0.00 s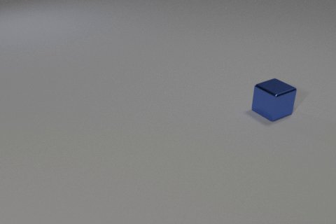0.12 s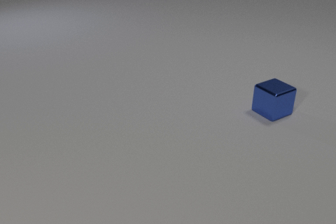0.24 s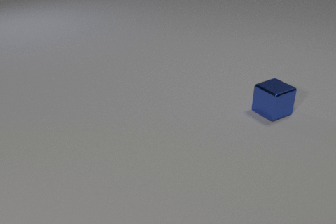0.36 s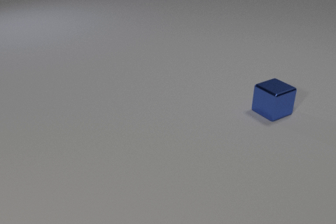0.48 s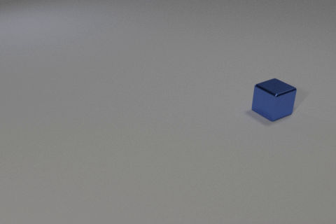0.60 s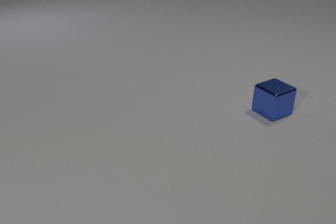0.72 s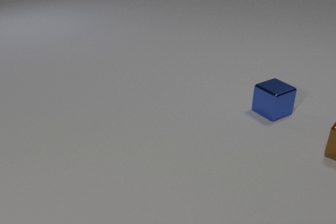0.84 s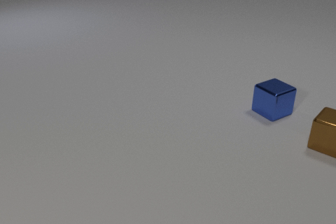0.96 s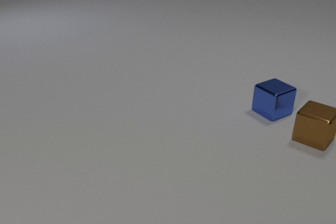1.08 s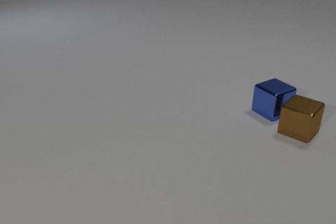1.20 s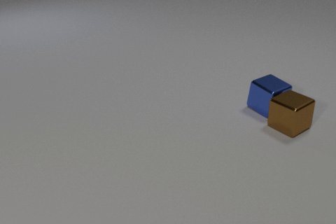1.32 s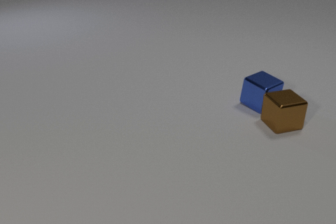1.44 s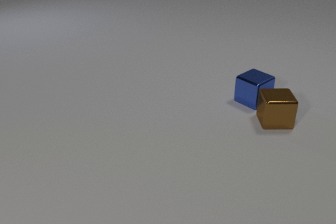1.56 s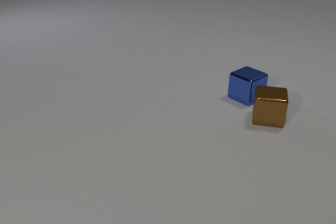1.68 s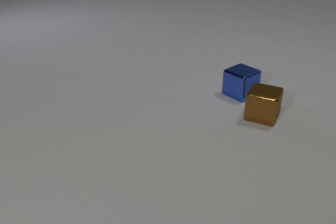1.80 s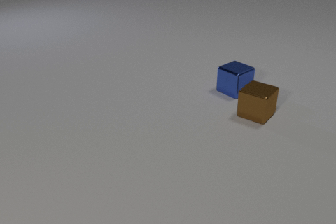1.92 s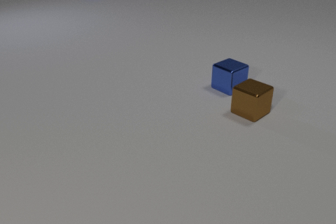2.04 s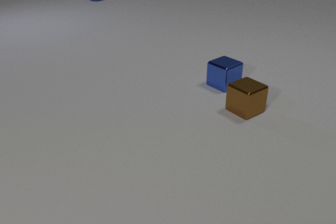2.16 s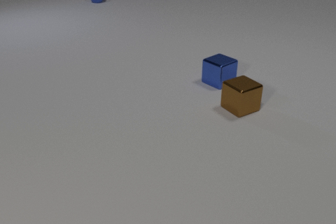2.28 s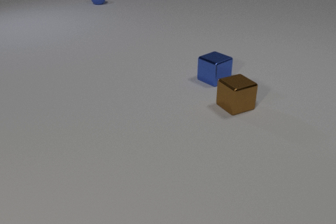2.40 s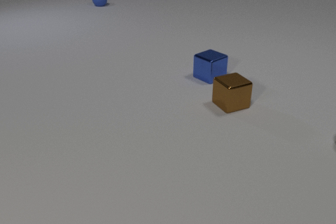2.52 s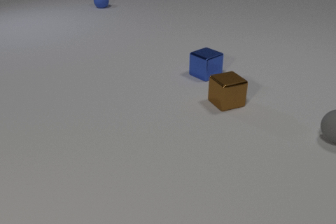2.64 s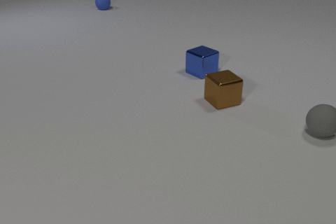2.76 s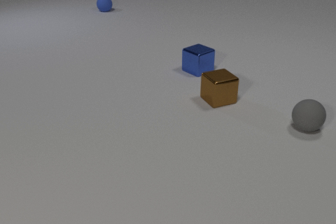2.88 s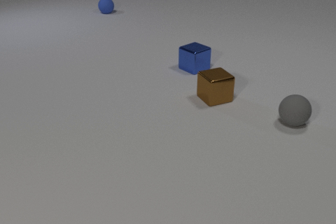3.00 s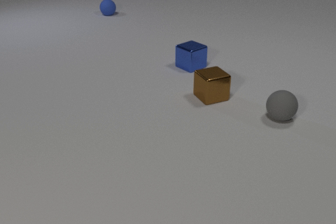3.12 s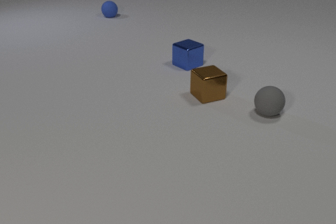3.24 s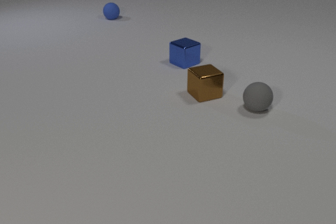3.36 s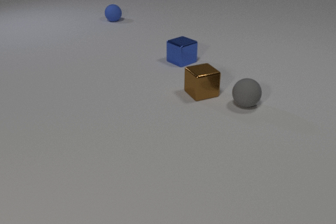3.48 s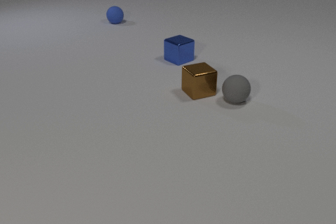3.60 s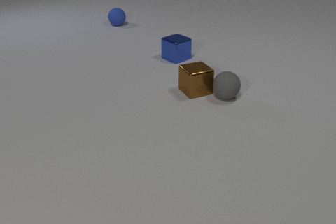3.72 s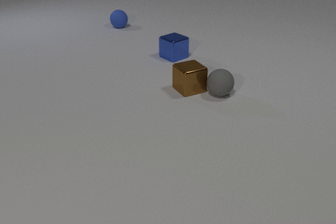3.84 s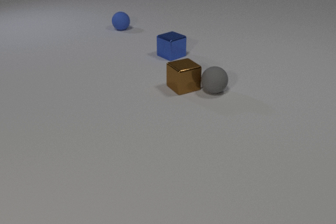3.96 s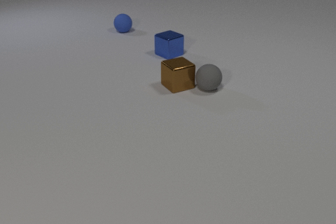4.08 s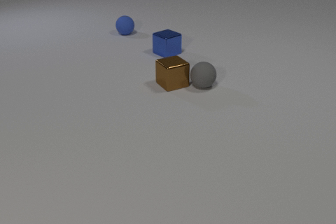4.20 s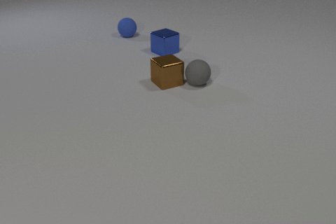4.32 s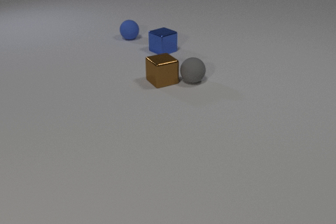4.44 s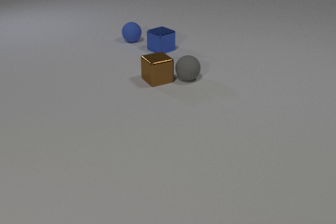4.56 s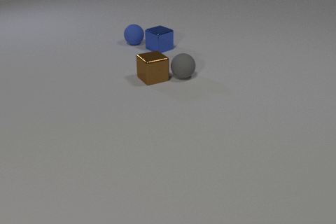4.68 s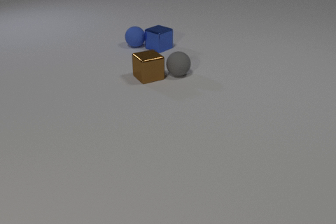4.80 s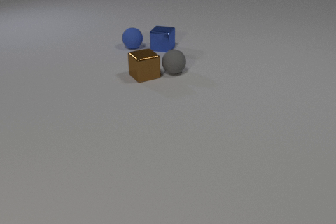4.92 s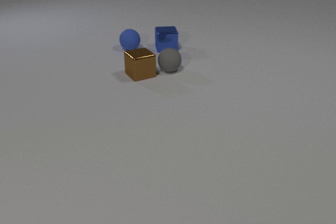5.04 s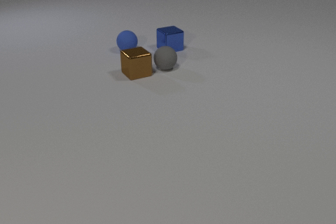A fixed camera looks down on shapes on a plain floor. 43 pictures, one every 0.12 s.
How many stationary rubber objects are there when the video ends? 0.
Are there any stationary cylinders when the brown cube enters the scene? no.
How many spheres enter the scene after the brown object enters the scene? 2.
0.00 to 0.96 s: The brown metal cube comes in at the right edge, slides to the left and away from the camera.
0.96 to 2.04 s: The brown metal cube slides to the left and away from the camera, spins so that its near face slides to the left, clockwise seen from above. The blue metal cube slides away from the camera and to the left. The blue rubber sphere comes in at the top edge, rolls toward the camera. The brown metal cube and the blue metal cube collide.
2.04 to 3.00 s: The brown metal cube slides to the left and away from the camera. The blue metal cube slides away from the camera and to the left. The blue rubber sphere rolls toward the camera. The gray rubber sphere comes in at the right edge, rolls to the left and away from the camera.
3.00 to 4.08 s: The brown metal cube slides to the left and away from the camera. The blue metal cube slides away from the camera and to the left. The blue rubber sphere rolls toward the camera. The gray rubber sphere rolls to the left and away from the camera. The brown metal cube and the gray rubber sphere collide.
4.08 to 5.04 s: The brown metal cube slides to the left and away from the camera. The blue metal cube slides away from the camera, spins so that its near face slides to the right, counterclockwise seen from above. The blue rubber sphere rolls toward the camera. The gray rubber sphere rolls away from the camera and to the left. The blue metal cube and the blue rubber sphere collide.
